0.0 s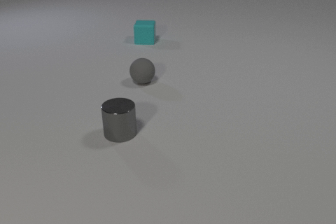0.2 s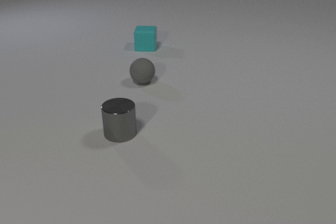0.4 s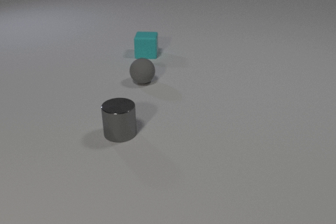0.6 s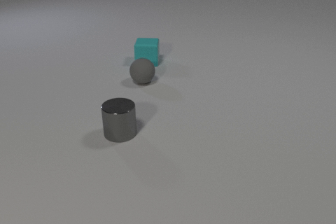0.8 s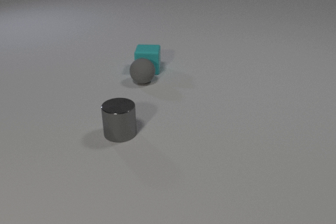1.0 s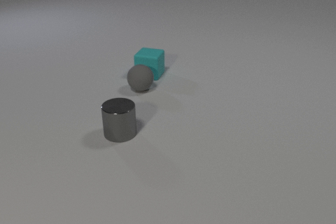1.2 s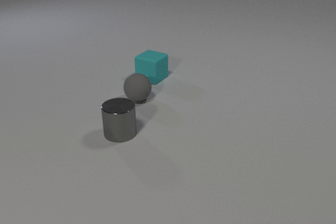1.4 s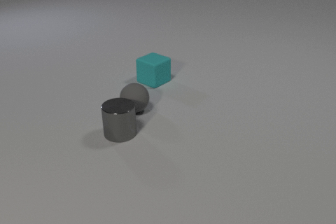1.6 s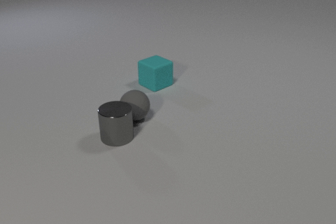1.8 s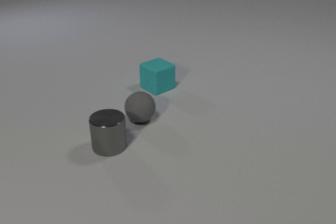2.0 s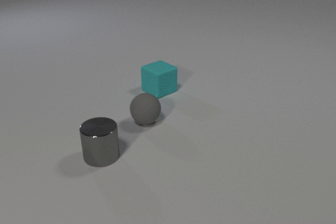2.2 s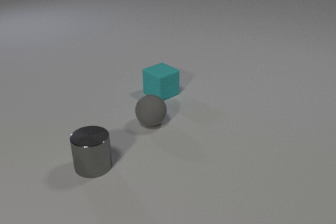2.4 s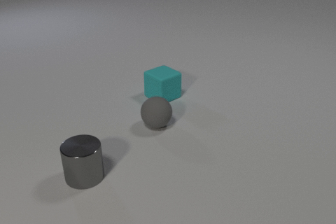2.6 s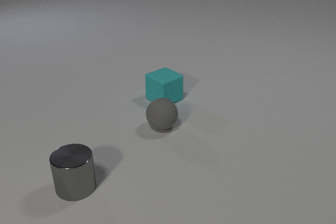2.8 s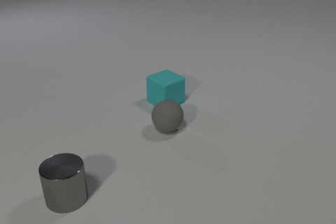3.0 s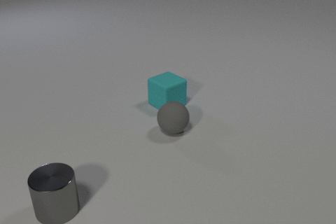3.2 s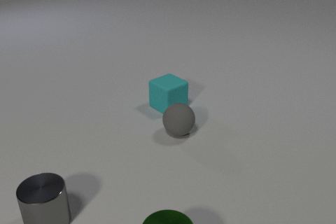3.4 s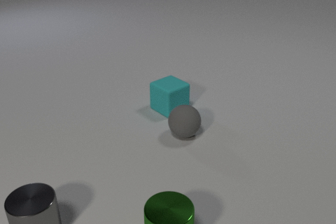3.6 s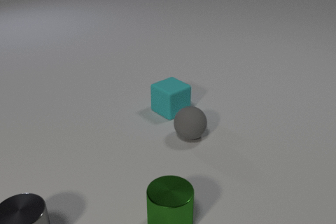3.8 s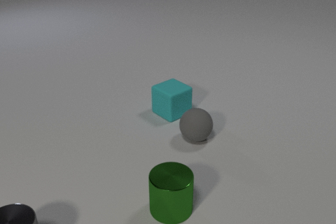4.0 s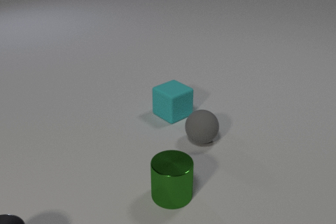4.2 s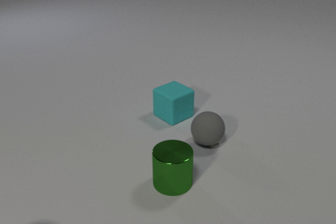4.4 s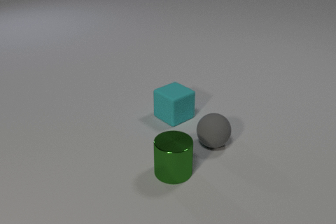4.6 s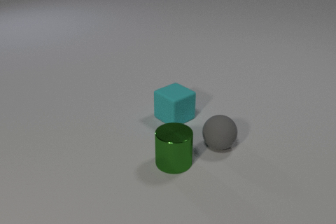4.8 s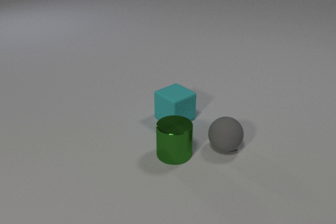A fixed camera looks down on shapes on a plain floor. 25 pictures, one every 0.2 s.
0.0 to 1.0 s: The cyan rubber cube slides toward the camera. The gray rubber sphere rolls toward the camera. The cyan rubber cube and the gray rubber sphere collide.
1.0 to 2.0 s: The cyan rubber cube slides toward the camera, spins so that its near face slides to the left, clockwise seen from above. The gray rubber sphere rolls toward the camera. The gray metal cylinder slides toward the camera and to the left. The gray rubber sphere and the gray metal cylinder collide.
2.0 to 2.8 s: The cyan rubber cube slides toward the camera. The gray rubber sphere rolls to the right and toward the camera. The gray metal cylinder slides toward the camera and to the left.
2.8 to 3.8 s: The cyan rubber cube slides toward the camera. The gray rubber sphere rolls to the right and toward the camera. The green metal cylinder comes in at the bottom edge, slides away from the camera. The gray metal cylinder slides toward the camera and to the left.
3.8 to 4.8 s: The cyan rubber cube slides toward the camera. The gray rubber sphere rolls to the right and toward the camera. The green metal cylinder slides away from the camera. The gray metal cylinder slides toward the camera and to the left, leaves at the bottom edge.
How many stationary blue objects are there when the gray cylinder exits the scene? 0.
What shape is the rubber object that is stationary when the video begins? sphere.
How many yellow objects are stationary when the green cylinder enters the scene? 0.
